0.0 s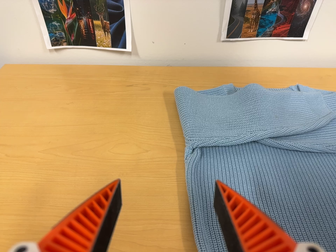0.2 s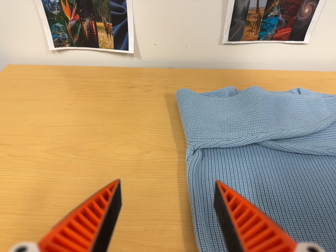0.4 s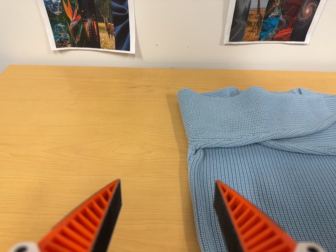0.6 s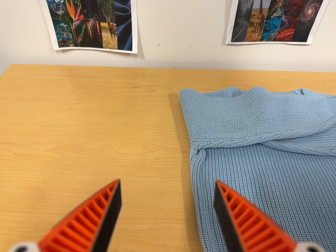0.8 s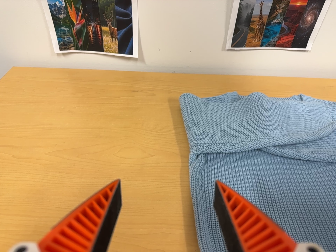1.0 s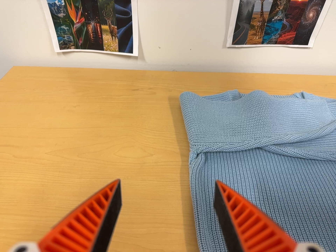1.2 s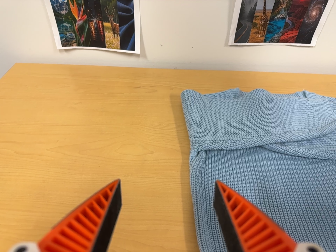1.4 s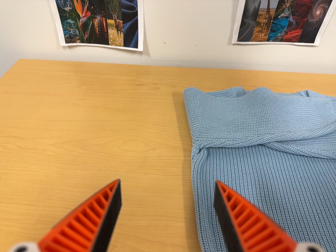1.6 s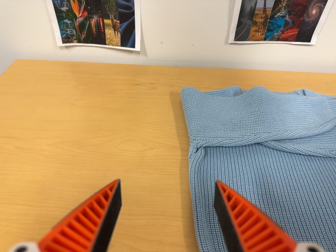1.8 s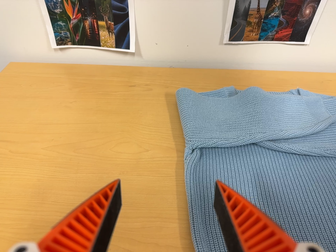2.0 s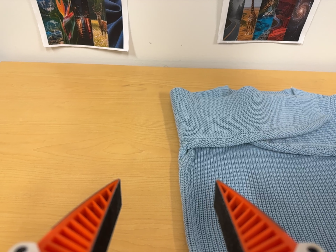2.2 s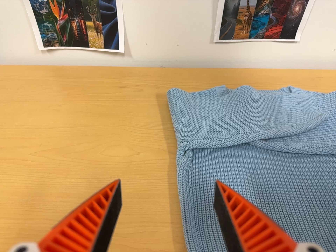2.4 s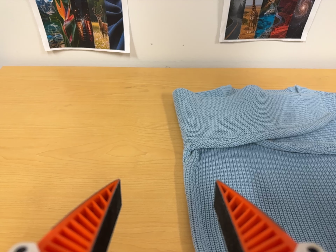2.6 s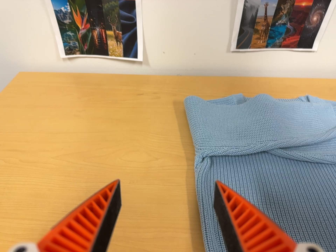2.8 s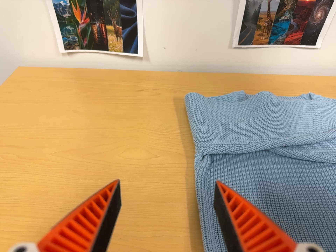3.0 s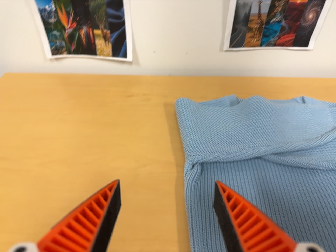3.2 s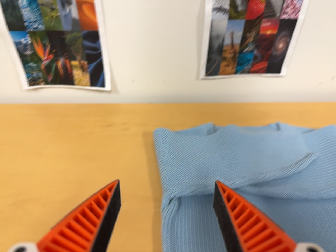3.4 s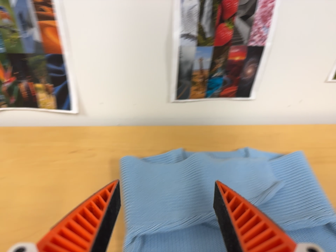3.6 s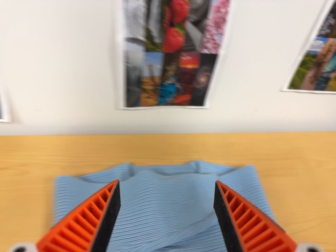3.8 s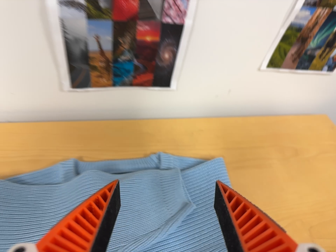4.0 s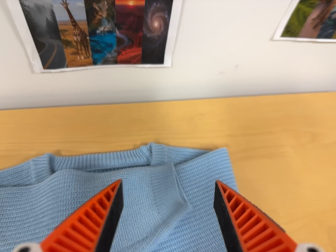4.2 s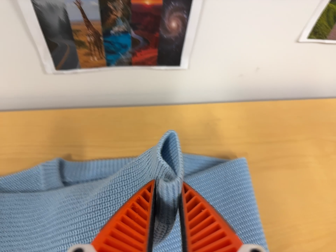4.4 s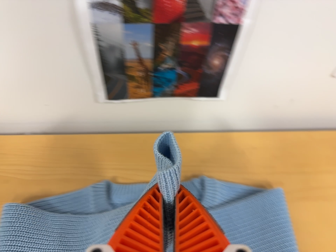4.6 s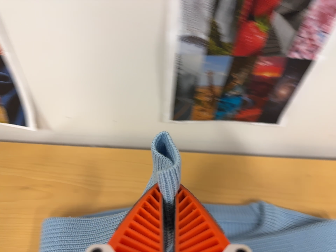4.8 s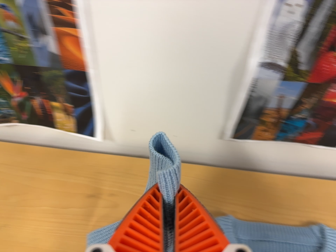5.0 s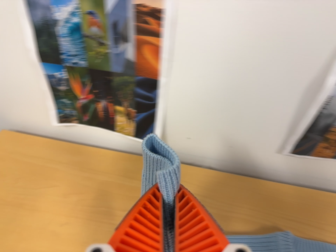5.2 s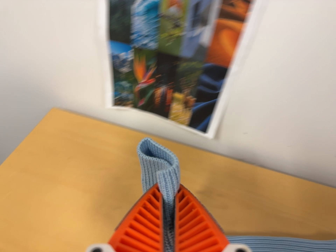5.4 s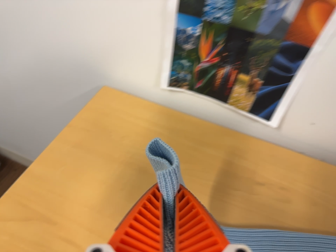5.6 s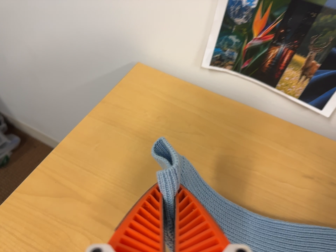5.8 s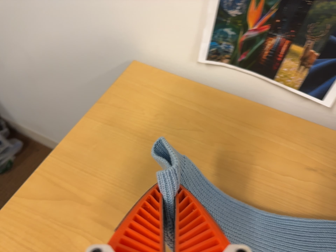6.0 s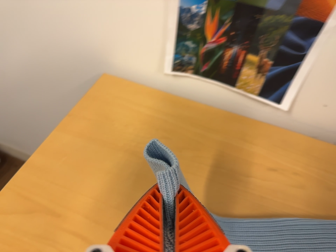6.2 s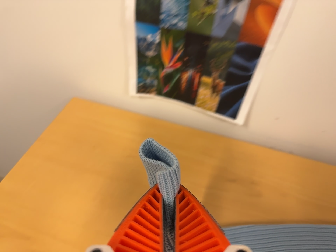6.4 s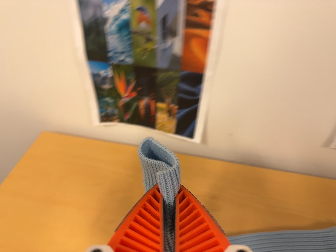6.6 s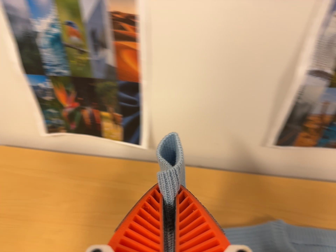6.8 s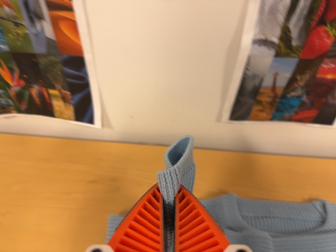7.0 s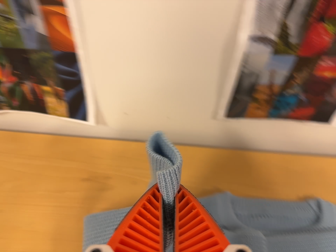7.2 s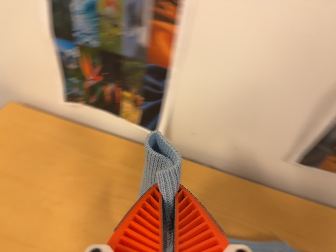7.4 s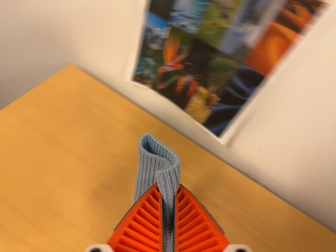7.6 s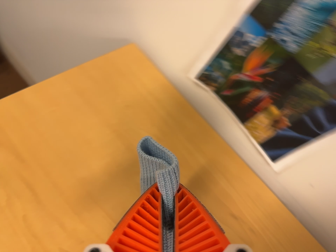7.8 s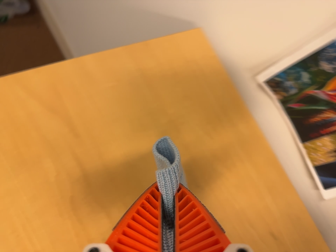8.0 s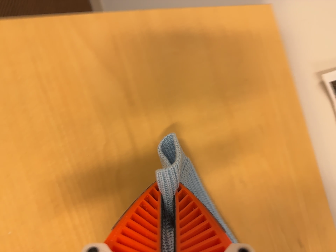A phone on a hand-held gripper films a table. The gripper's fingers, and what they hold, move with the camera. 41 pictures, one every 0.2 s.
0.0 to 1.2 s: The camera keeps its place and its aim.
1.2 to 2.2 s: The camera shifts only a little, or ends up much as it began.
2.2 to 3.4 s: The camera travels toward the top of its view and to its right, about 12 cm, so close, fixed things drift downward.
3.4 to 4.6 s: The camera travels forward and toward the top of its view, about 22 cm, so what stands in front looms larger. Its aim tips toward the bottom of its view by about 10 degrees.
4.6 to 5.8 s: The camera pans to its left by about 20 degrees. It travels to its left, about 34 cm, so close, fixed things drift to the right. It rolls about its line of sight by about 15 degrees, and the scene rotates clockwise.
5.8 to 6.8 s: The camera swings to its right by about 15 degrees, and the scene slides to the left. It travels to its right, about 26 cm, so close, fixed things drift to the left. It rolls about its line of sight by about 15 degrees, and the scene rotates counterclockwise.
6.8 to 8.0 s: The camera travels to its left, about 40 cm, so close, fixed things drift to the right. Its aim tips toward the bottom of its view by about 15 degrees. It rolls about its line of sight by about 65 degrees, and the scene rotates clockwise.
The film runs backward here.
